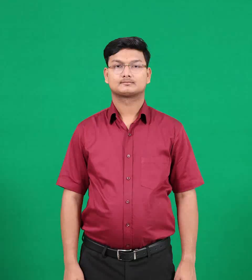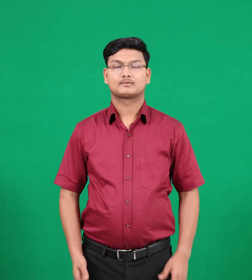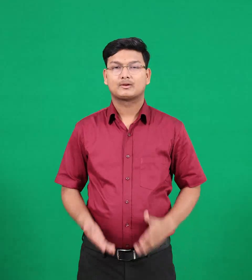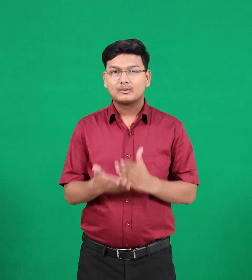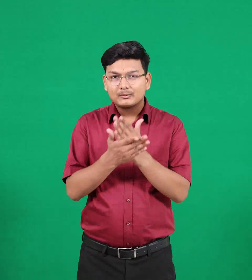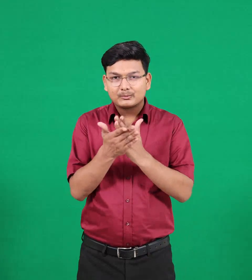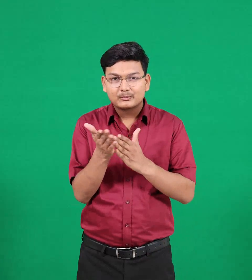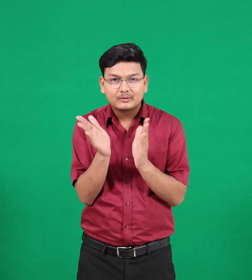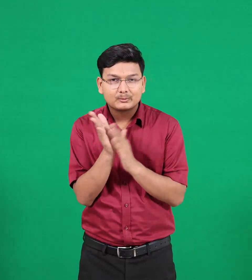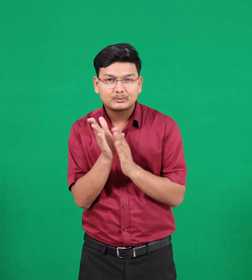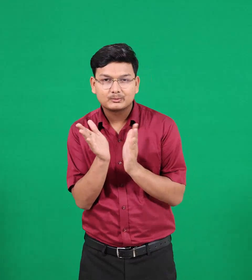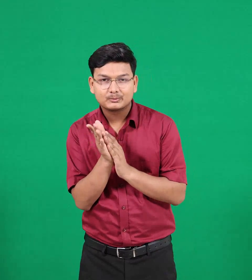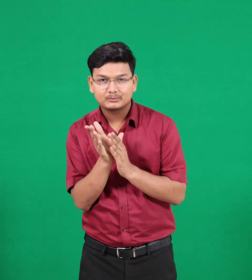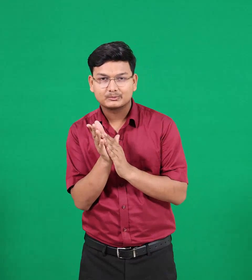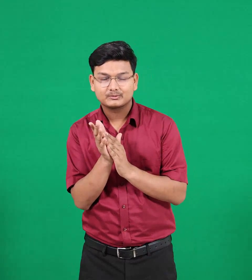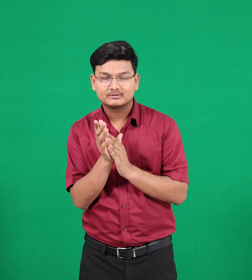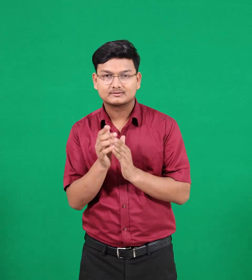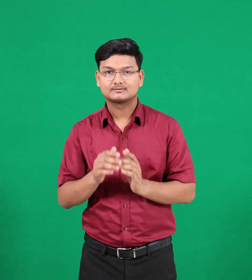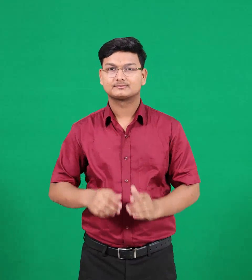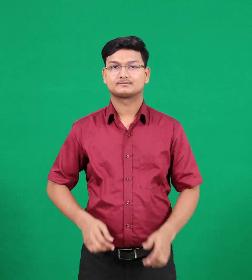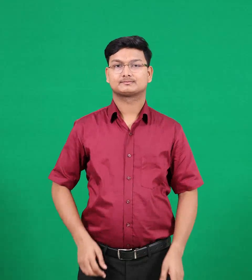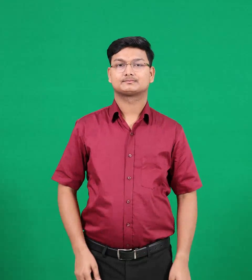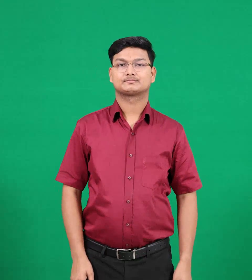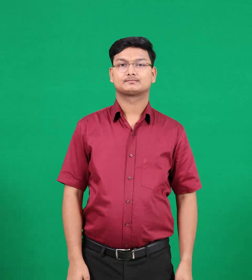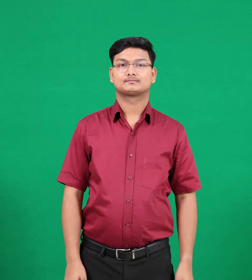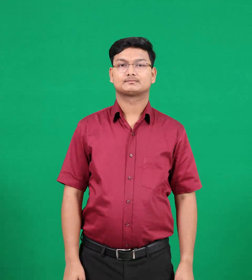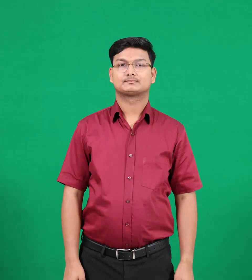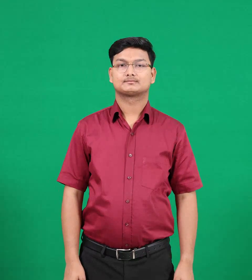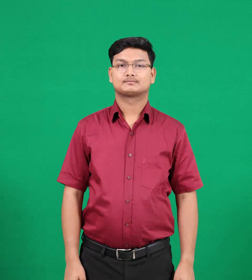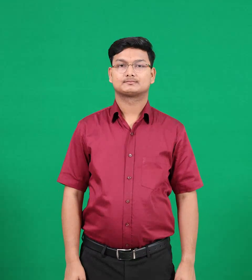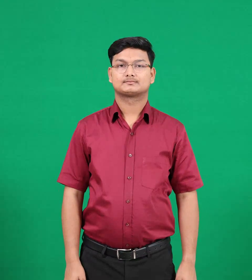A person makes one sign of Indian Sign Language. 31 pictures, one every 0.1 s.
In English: birthday
